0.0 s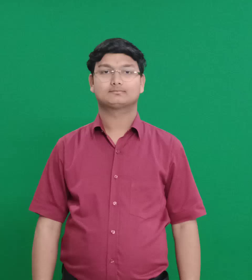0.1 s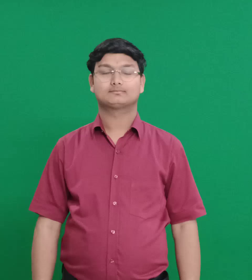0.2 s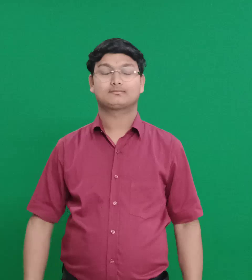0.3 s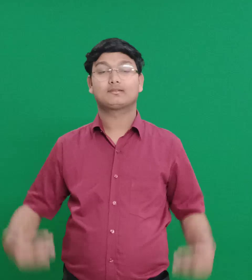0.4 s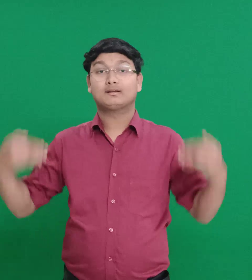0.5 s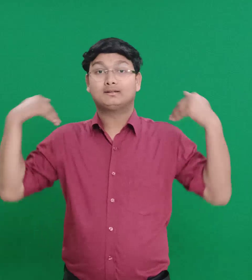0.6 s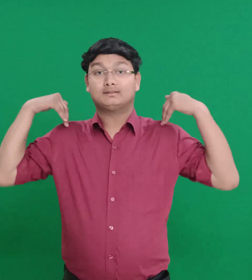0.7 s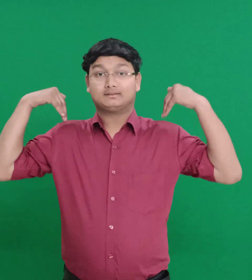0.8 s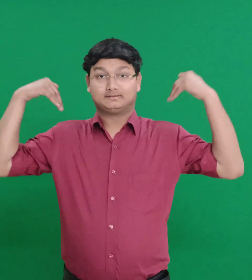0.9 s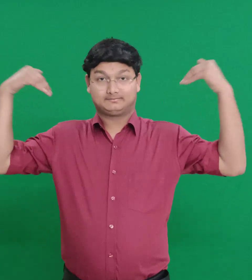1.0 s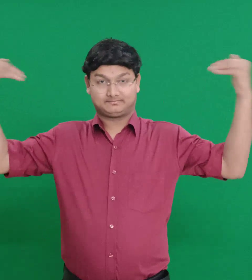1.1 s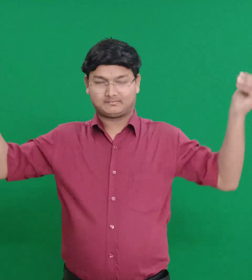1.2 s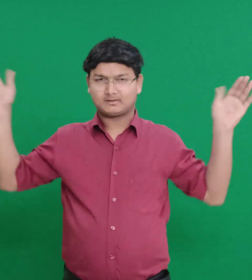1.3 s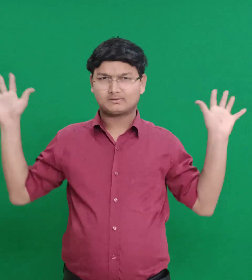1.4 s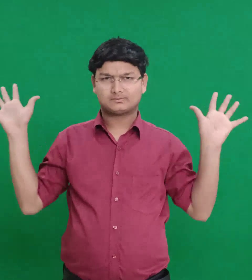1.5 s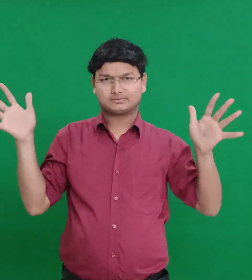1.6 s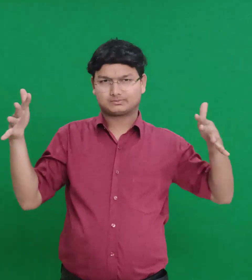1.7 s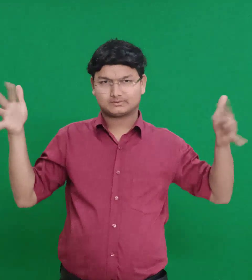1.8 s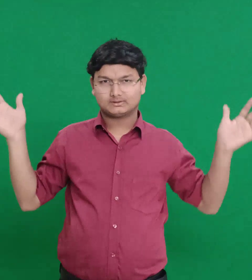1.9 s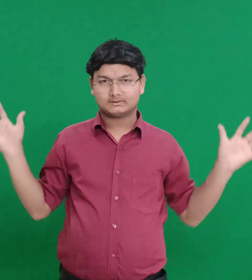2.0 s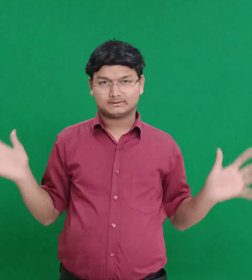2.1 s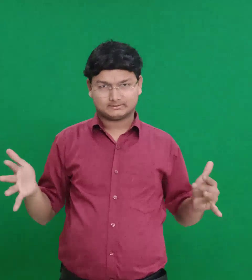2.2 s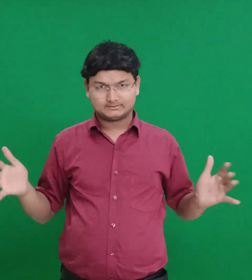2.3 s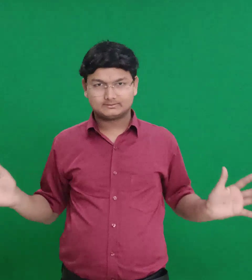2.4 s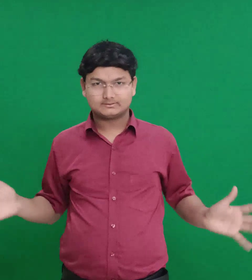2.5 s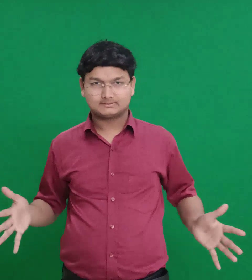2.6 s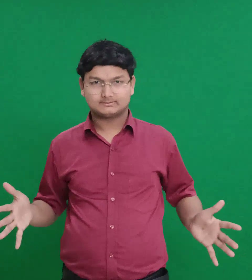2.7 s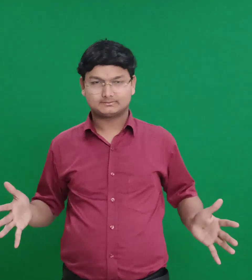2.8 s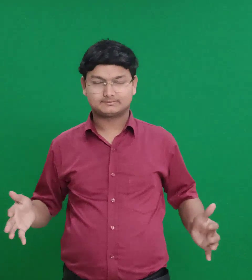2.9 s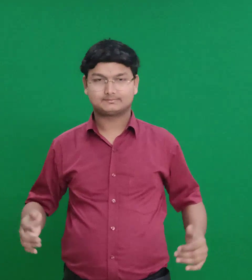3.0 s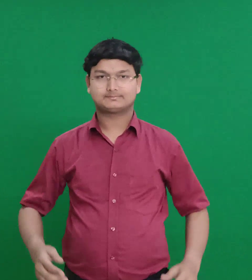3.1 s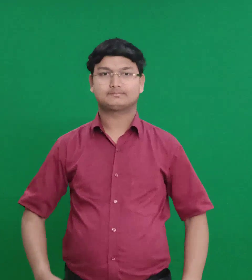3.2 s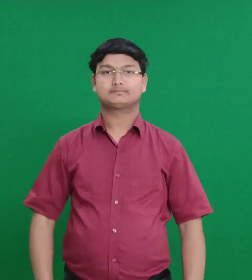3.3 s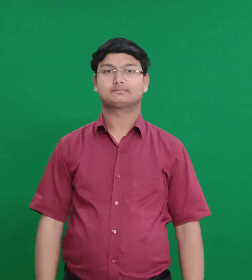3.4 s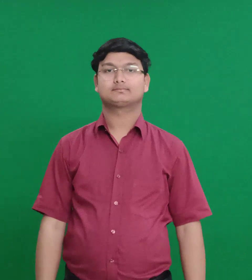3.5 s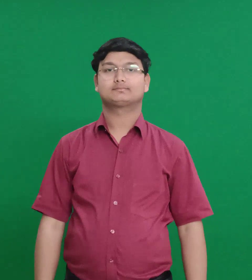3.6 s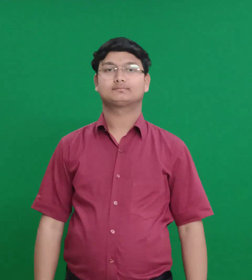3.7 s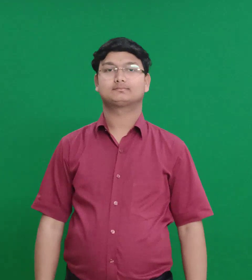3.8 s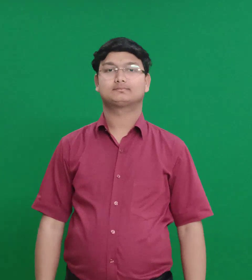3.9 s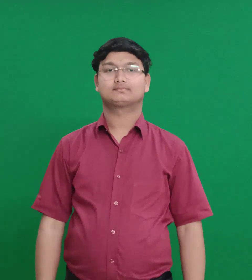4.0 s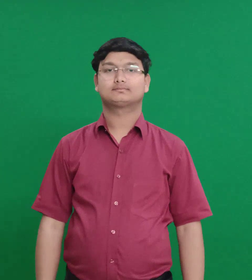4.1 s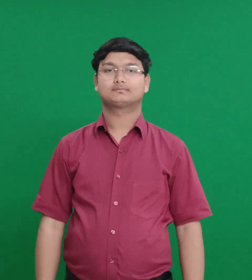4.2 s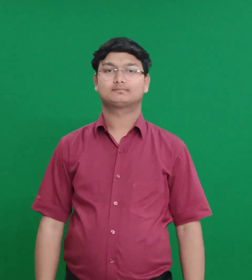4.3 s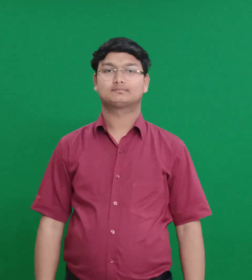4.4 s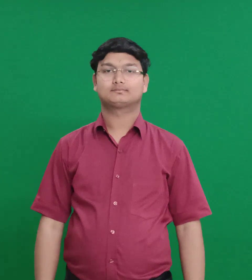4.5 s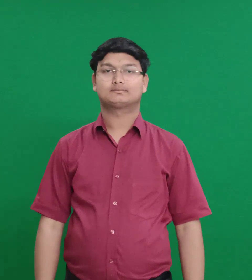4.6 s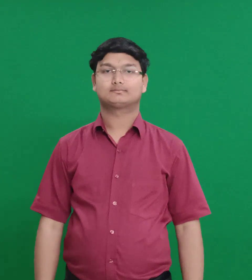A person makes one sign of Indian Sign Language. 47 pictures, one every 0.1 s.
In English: cherubim
